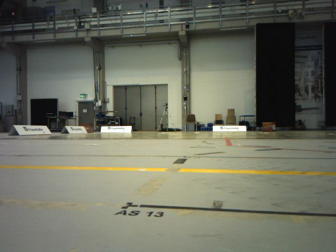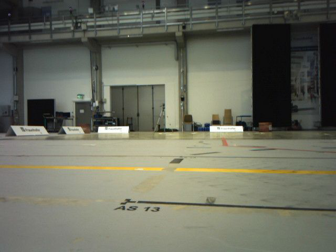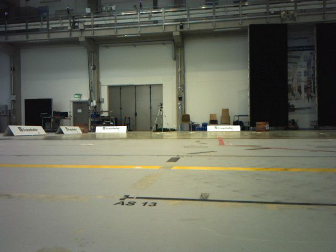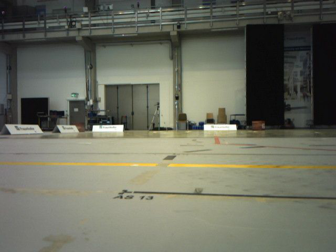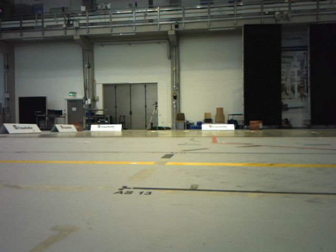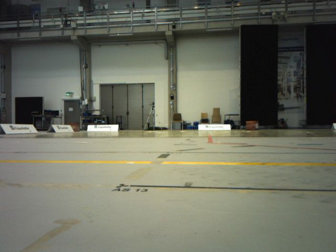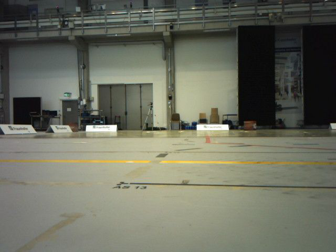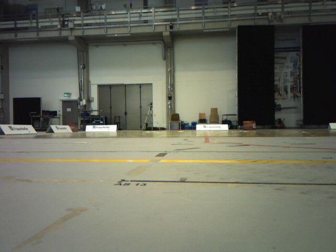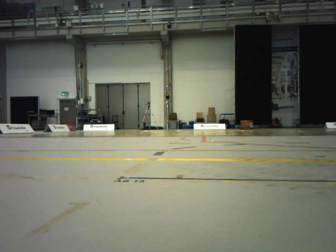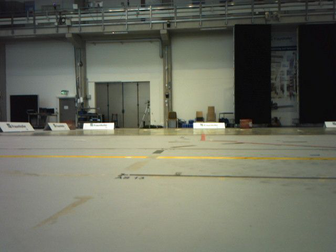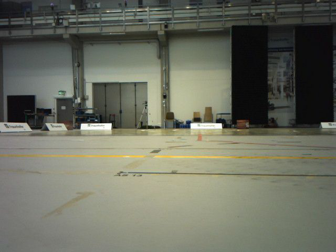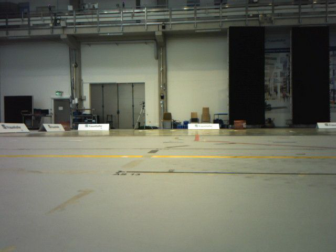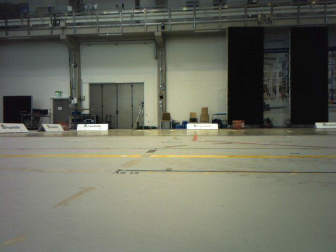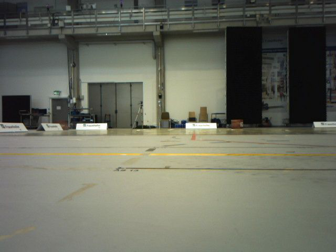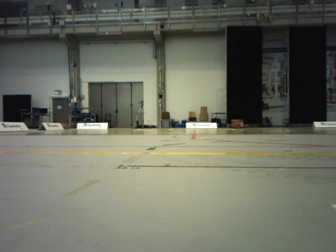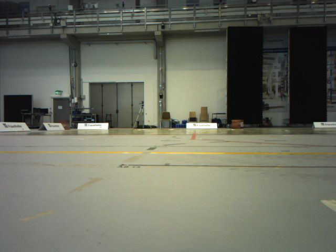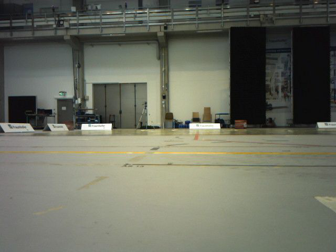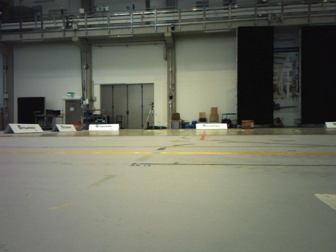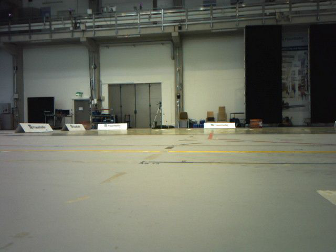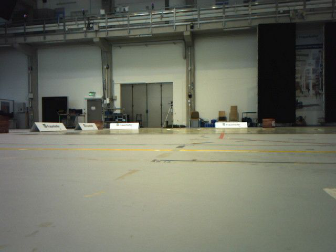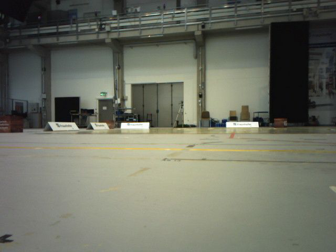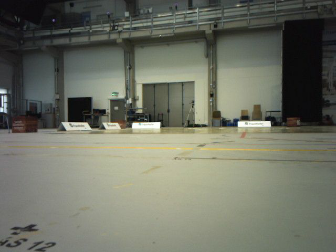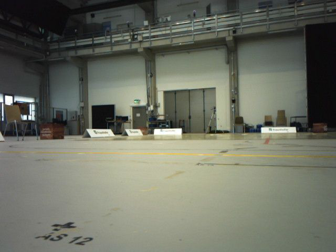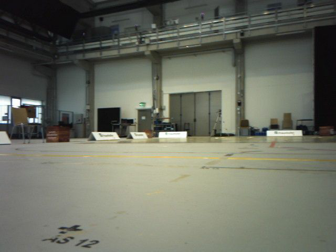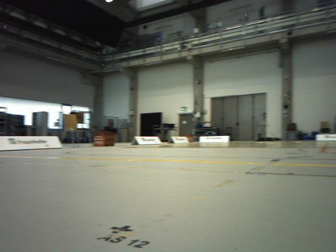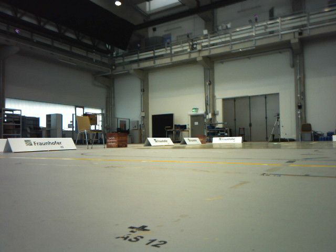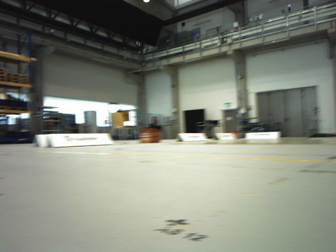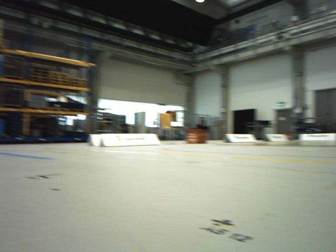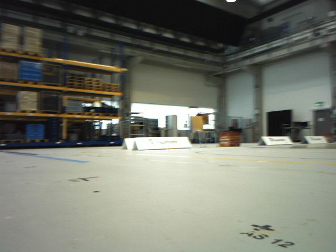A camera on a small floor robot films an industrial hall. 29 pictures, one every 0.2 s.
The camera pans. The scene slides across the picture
to the right.
The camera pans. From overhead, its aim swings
counterclockwise.
0.0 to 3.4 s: The camera travels backward, about 0.7 m, so what stands in front gets smaller.
3.4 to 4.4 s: The camera swings to its left by about 10 degrees, and the scene slides to the right. It travels backward, about 0.2 m, so what stands in front gets smaller.
4.4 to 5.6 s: The scene slides to the right, as the camera pans about 35 degrees to its left.
The film runs backward here.
